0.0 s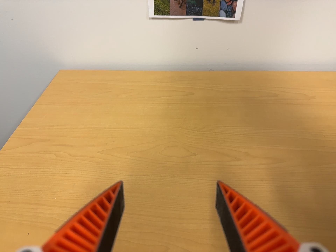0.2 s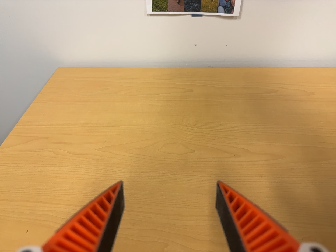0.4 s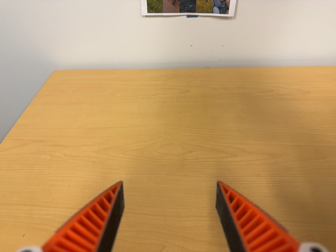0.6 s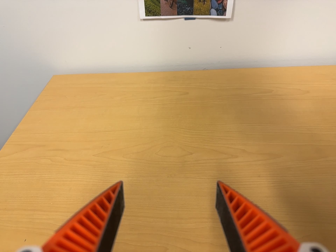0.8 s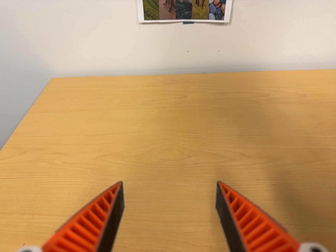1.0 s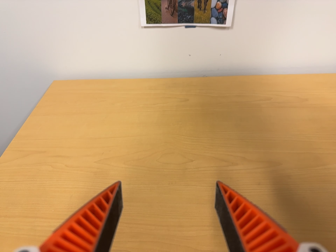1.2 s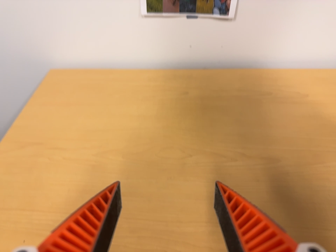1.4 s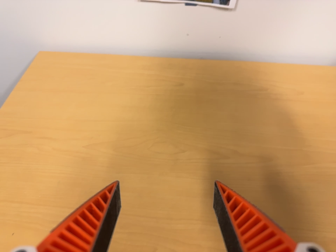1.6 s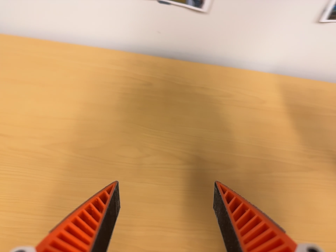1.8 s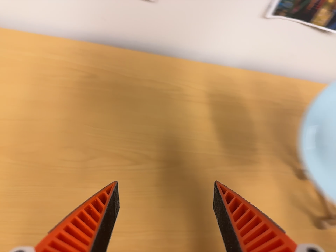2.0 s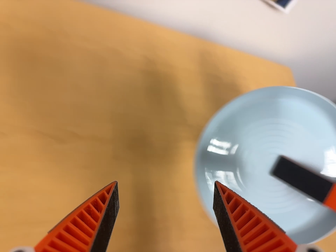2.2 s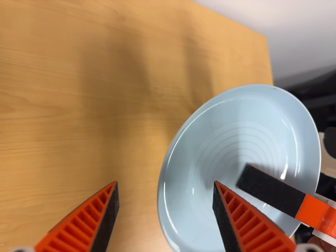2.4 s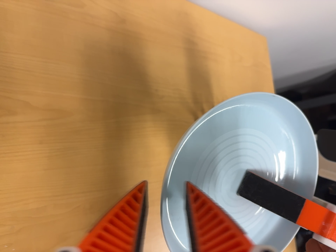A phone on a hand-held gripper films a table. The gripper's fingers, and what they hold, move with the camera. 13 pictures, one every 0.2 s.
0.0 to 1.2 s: The camera shifts only a little, or ends up much as it began.
1.2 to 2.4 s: The scene slides to the left, as the camera pans about 40 degrees to its right. It travels toward the top of its view and forward, about 22 cm. Its aim tips toward the bottom of its view by about 35 degrees. It rolls about its line of sight by about 10 degrees, and the scene rotates clockwise.
The film runs backward here.
